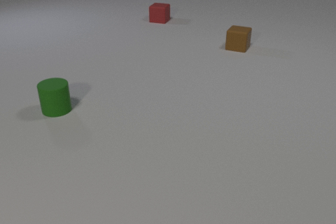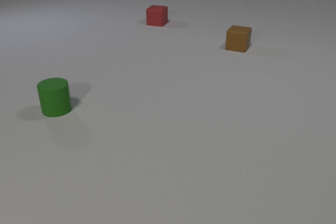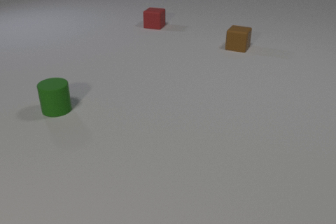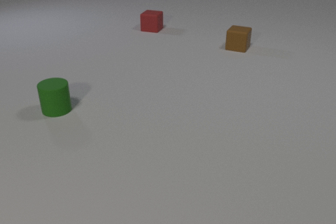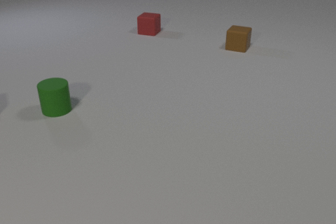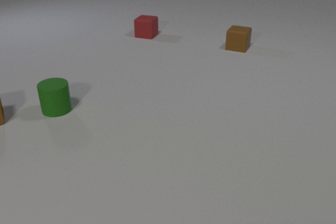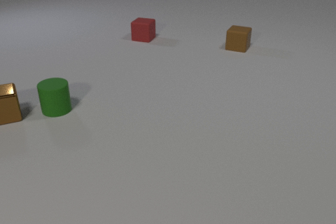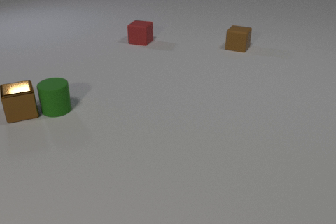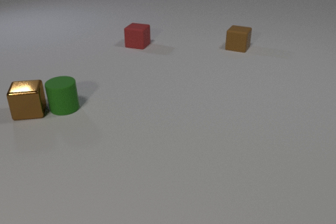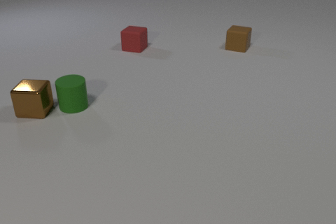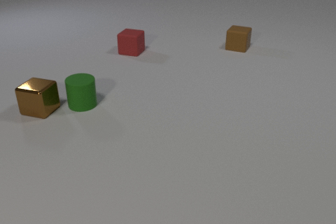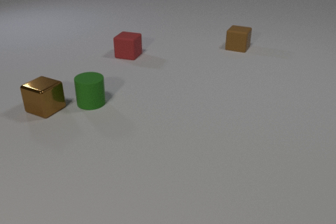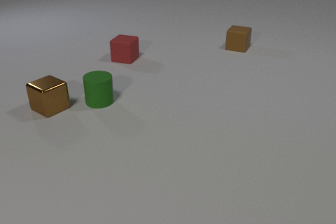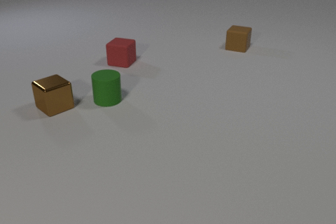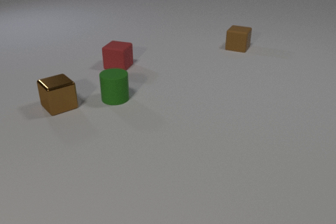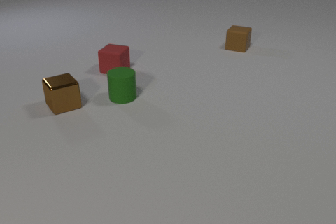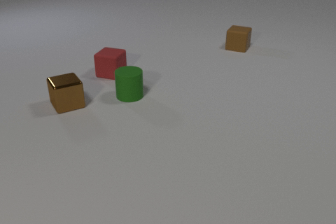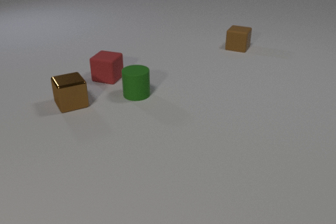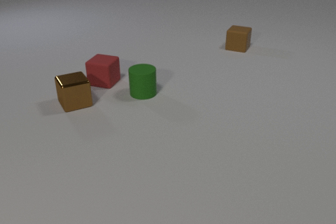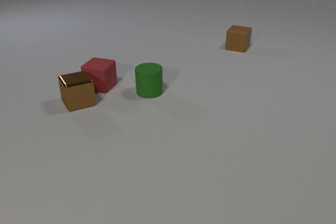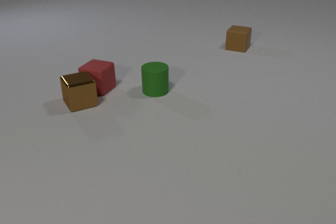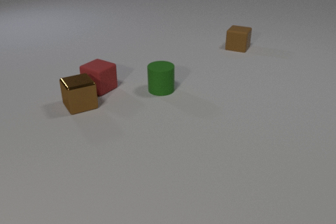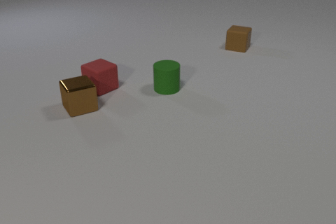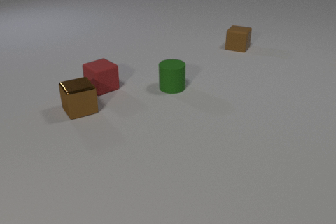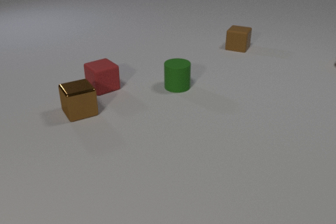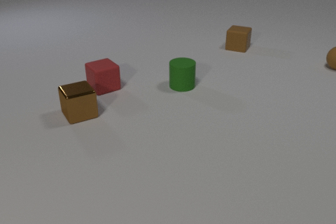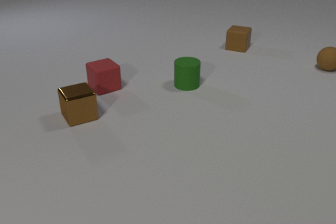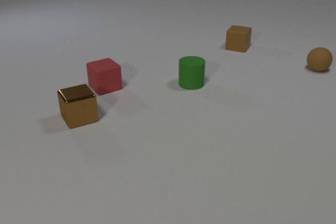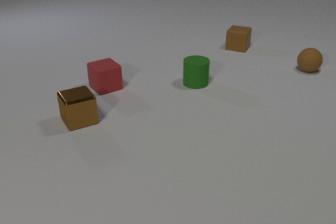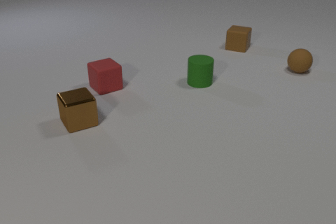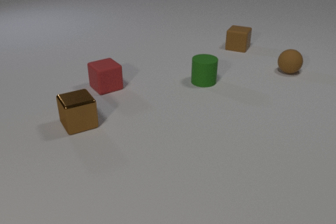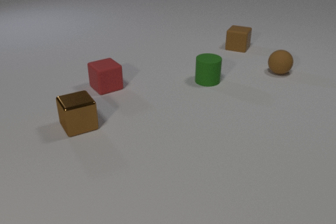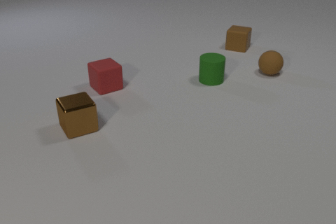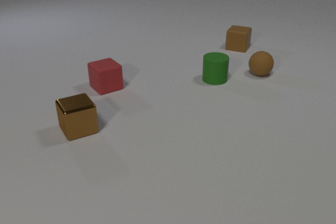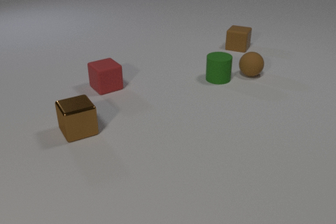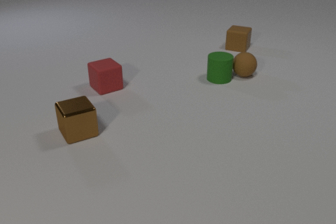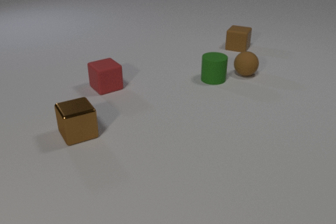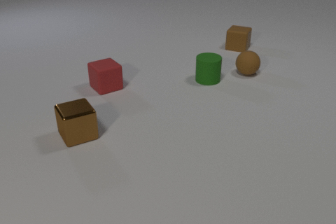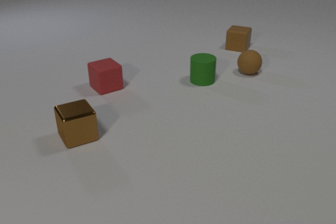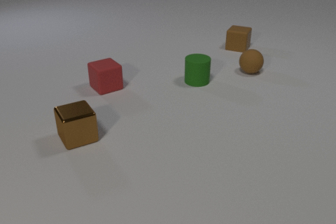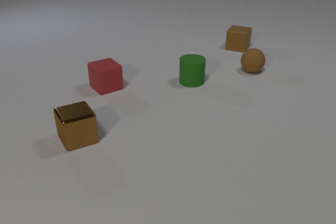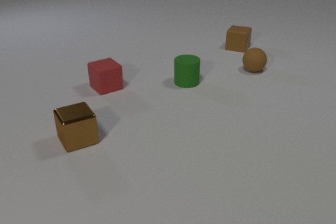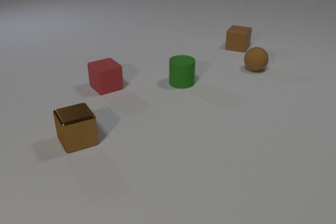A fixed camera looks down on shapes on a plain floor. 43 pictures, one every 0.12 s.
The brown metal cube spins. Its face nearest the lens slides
to the left.
The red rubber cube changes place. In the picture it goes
toward the camera.
0.00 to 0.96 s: The brown metal cube comes in at the left edge, slides to the right. The green rubber cylinder slides to the right. The red rubber cube slides toward the camera. The brown metal cube and the green rubber cylinder collide.
0.96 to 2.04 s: The brown metal cube slides to the right, spins clockwise seen from above by about 75 degrees, its near face sliding to the left. The green rubber cylinder slides to the right. The red rubber cube slides toward the camera.
2.04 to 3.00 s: The brown metal cube slides toward the camera. The green rubber cylinder slides to the right and away from the camera. The red rubber cube slides toward the camera, spins so that its near face slides to the left, clockwise seen from above. The brown rubber sphere comes in at the right edge, rolls to the left and toward the camera. The brown metal cube and the red rubber cube collide.
3.00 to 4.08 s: The brown metal cube slides toward the camera. The green rubber cylinder slides to the right and away from the camera. The brown rubber sphere rolls to the left and toward the camera.
4.08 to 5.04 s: The brown metal cube slides toward the camera. The green rubber cylinder slides to the left. The brown rubber sphere rolls away from the camera. The green rubber cylinder and the brown rubber sphere collide.
What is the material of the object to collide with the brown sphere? rubber.
What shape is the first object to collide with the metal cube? cylinder.
What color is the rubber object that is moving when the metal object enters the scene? red.
